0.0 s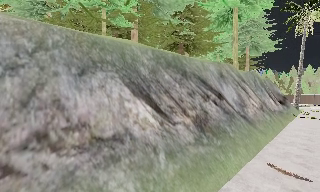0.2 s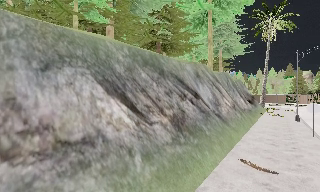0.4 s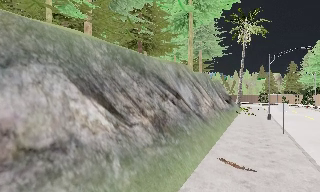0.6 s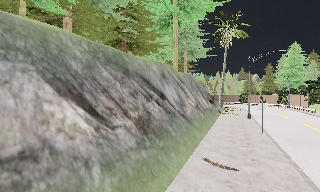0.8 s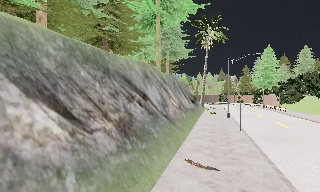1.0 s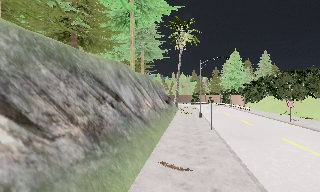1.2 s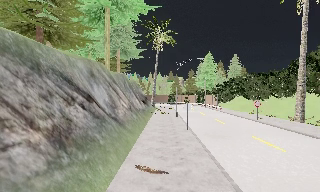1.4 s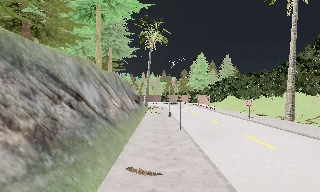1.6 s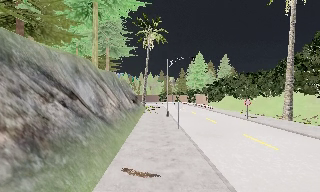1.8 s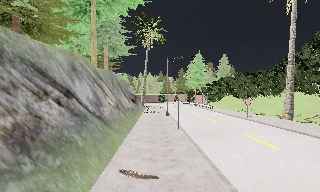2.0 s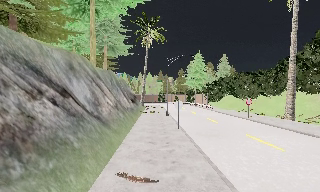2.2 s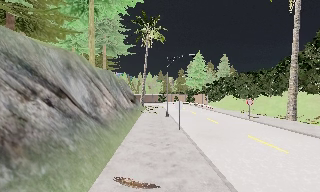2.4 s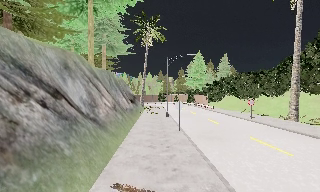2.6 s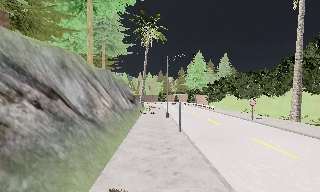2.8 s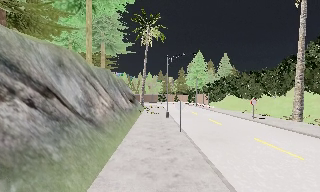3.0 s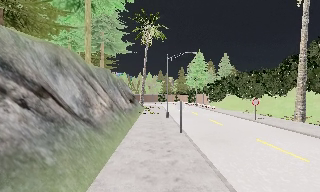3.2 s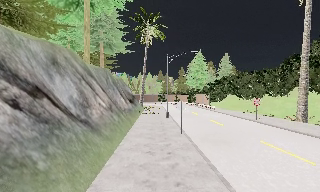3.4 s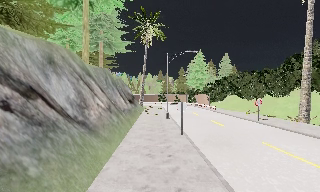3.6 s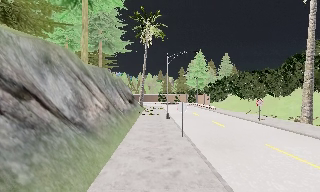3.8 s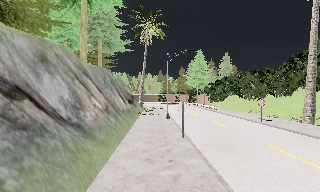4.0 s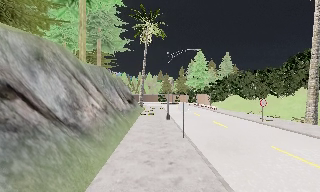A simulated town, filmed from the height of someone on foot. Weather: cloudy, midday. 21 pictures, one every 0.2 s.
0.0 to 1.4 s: The scene slides to the left, as the camera pans about 45 degrees to its right. It travels forward, about 1.5 m.
1.4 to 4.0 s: The camera travels forward, about 3.5 m, so what stands in front looms larger.
The film runs forward here.
